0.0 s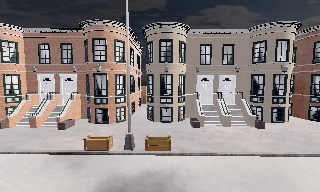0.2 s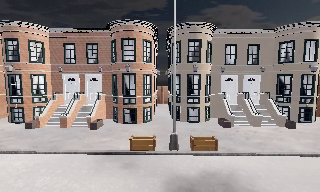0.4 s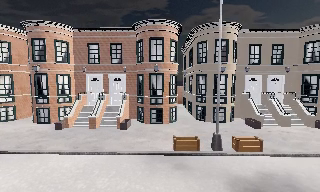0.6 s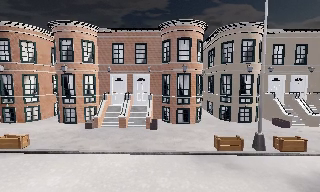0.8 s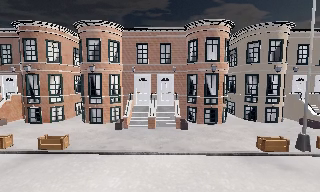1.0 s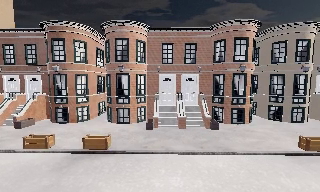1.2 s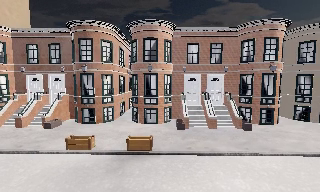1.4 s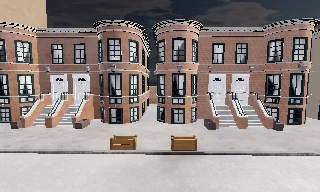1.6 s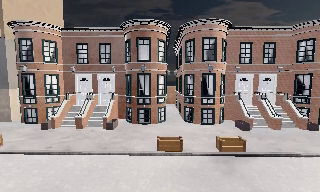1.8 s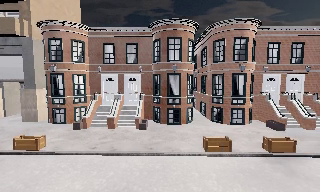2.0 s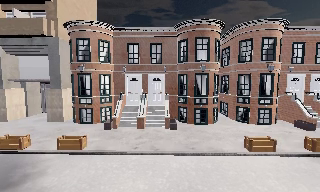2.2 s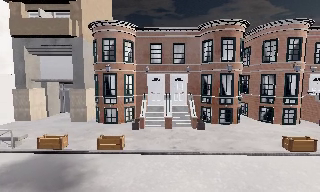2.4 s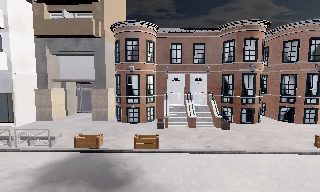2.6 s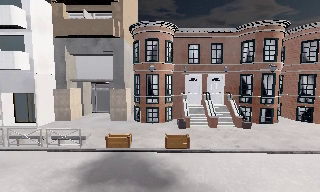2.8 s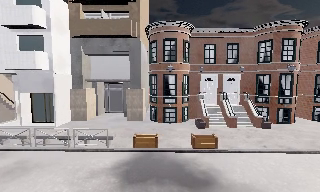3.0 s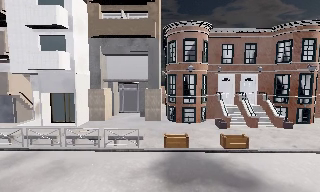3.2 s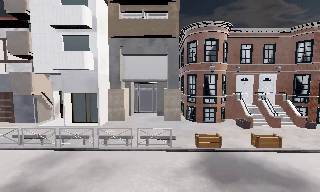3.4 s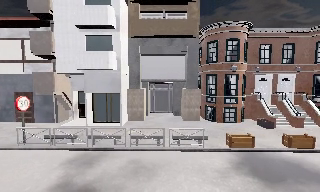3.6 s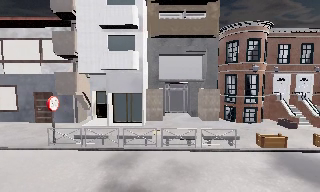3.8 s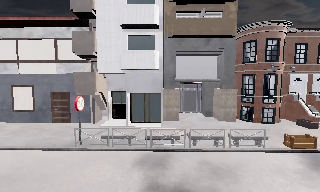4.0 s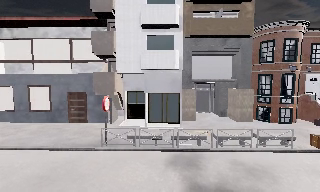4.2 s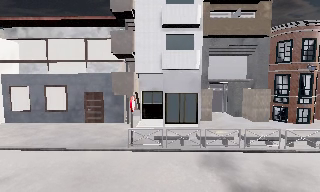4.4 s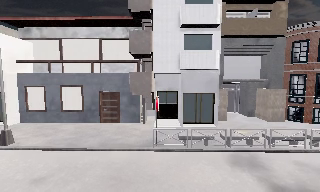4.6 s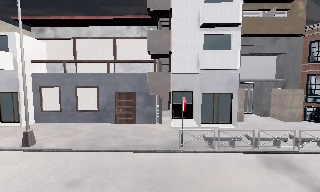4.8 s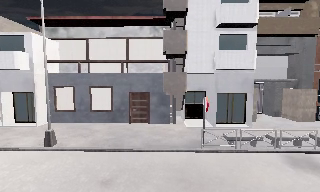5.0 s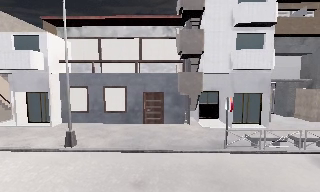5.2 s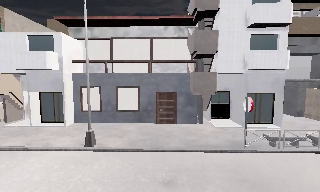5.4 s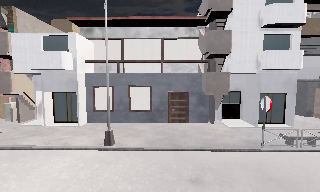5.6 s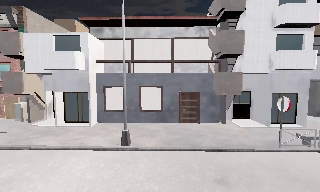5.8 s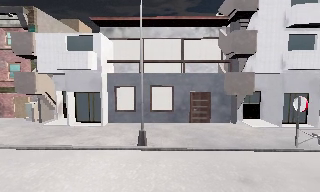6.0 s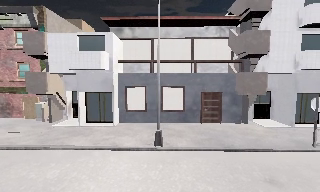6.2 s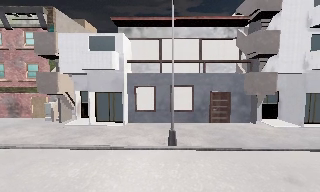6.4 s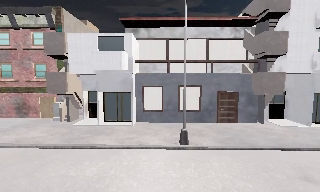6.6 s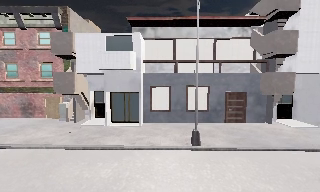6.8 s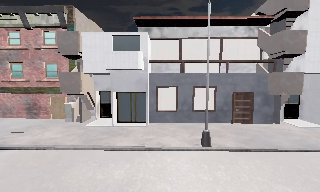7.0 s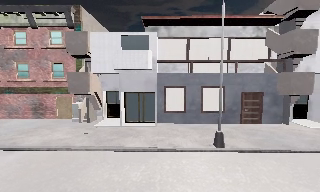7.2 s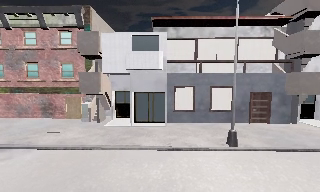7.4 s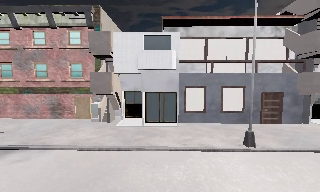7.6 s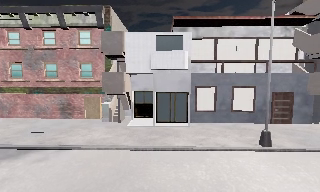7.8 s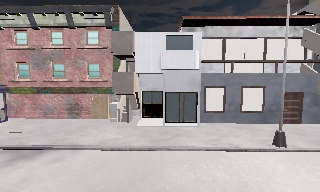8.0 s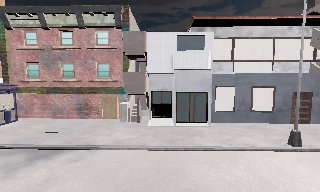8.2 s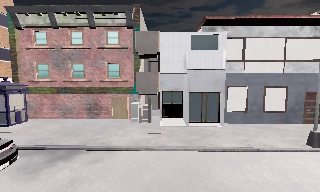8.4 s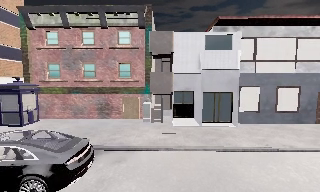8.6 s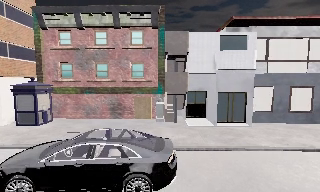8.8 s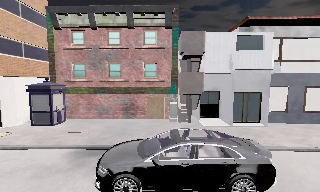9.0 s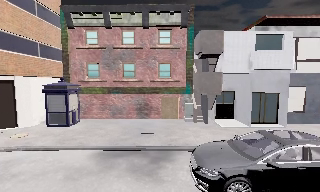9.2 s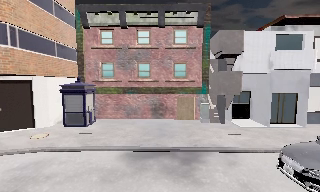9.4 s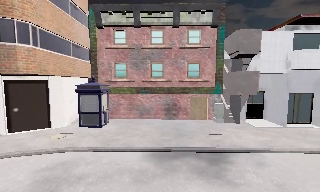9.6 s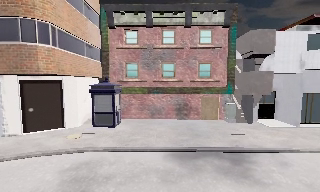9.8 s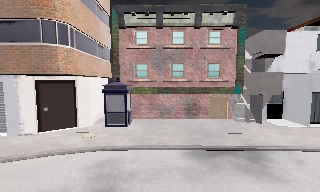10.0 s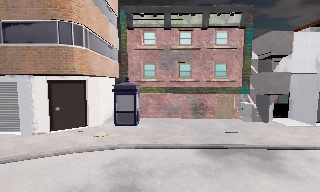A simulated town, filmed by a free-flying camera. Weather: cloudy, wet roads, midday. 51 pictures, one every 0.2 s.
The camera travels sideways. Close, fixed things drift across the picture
to the right.
0.0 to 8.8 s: The camera travels to its left, about 50 m, so close, fixed things drift to the right. It loses speed.
8.8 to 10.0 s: The camera travels to its left, about 5 m, so close, fixed things drift to the right. It loses speed.
The film runs backward here.
